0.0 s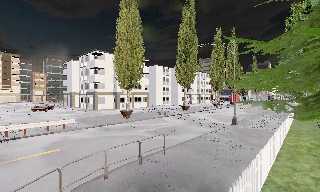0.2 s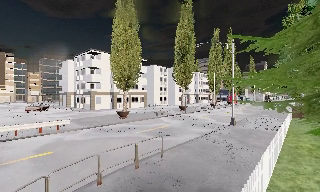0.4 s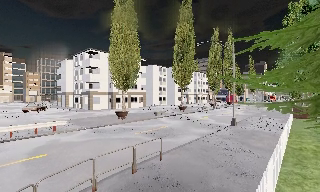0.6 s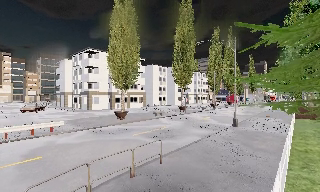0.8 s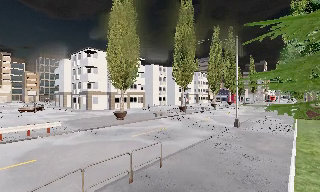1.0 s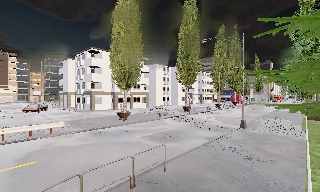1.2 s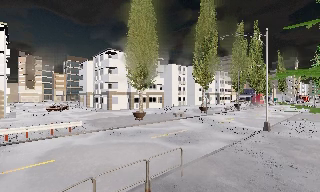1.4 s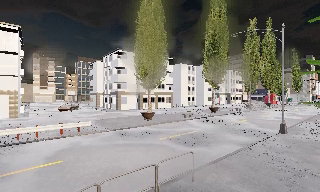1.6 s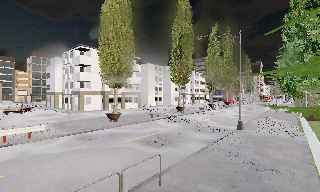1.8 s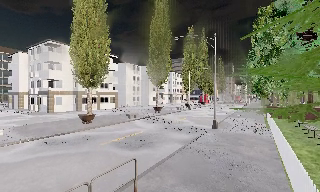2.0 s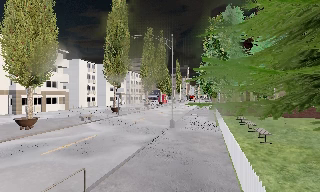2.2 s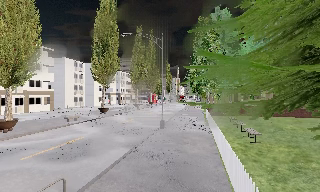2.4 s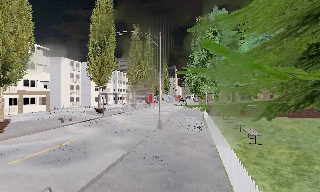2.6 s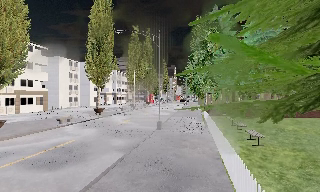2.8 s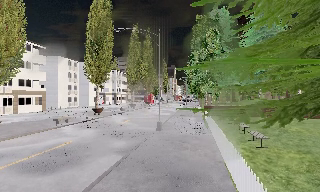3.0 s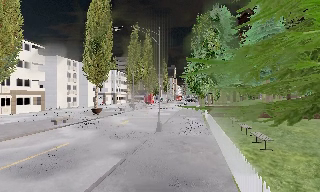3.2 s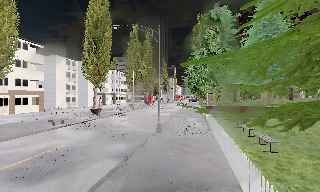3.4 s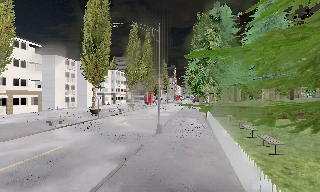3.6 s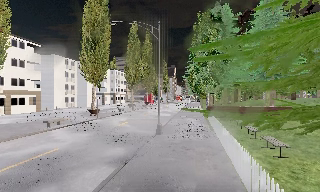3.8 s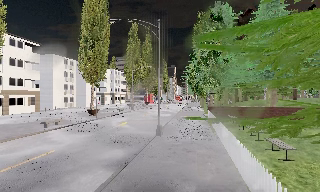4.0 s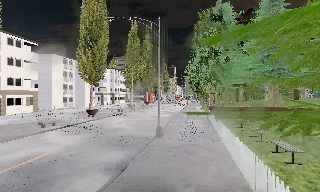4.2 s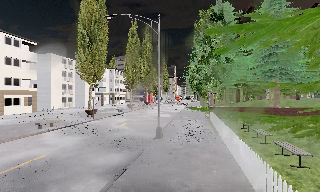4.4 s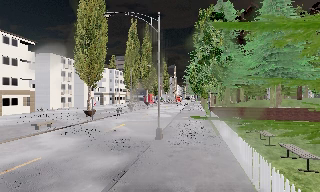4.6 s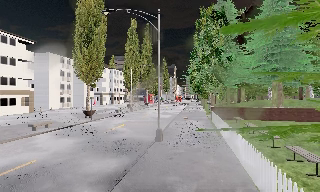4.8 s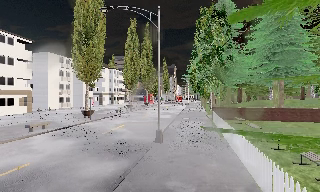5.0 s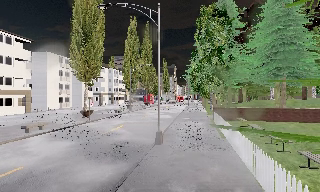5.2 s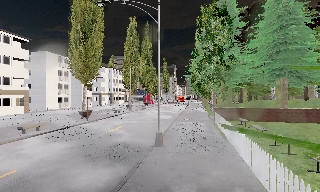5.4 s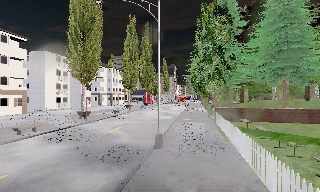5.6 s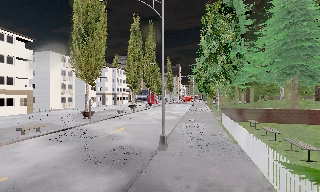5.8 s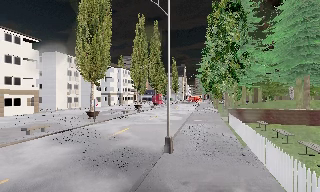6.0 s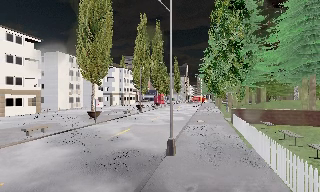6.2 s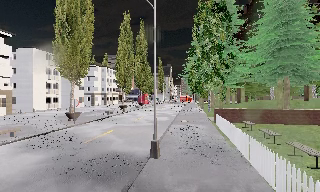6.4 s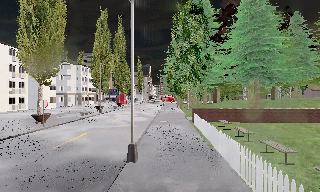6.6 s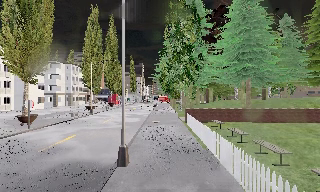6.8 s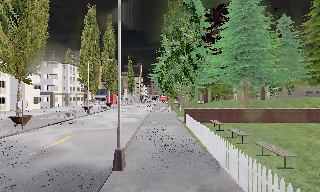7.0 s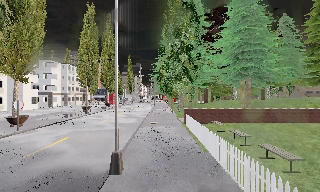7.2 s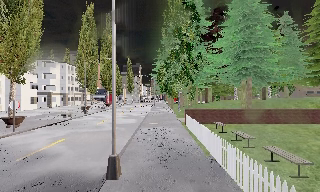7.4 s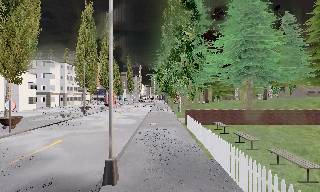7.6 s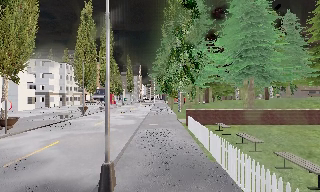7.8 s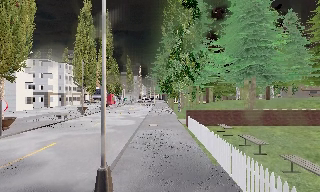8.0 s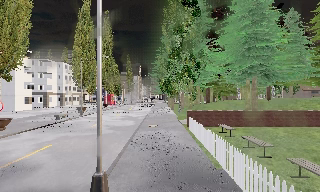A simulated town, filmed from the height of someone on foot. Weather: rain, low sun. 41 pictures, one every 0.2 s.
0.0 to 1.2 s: The camera travels forward, about 2 m, so what stands in front looms larger.
1.2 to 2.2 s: The camera pans to its right, which is clockwise from overhead, by about 35 degrees. It travels forward, about 1.5 m.
2.2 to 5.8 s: The camera travels forward, about 5 m, so what stands in front looms larger.
5.8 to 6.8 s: The camera swings to its right by about 15 degrees, and the scene slides to the left. It travels forward, about 1.5 m, so what stands in front looms larger.
6.8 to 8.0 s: The camera travels forward, about 2 m, so what stands in front looms larger.
The film runs forward here.
